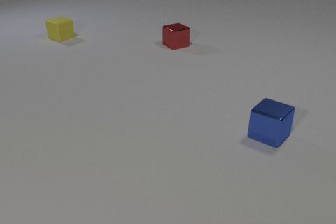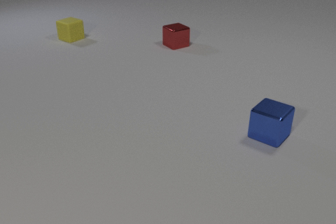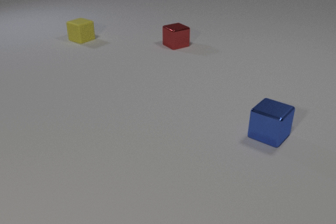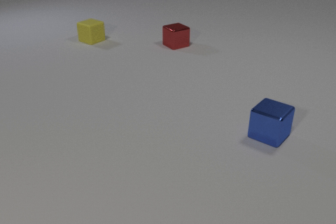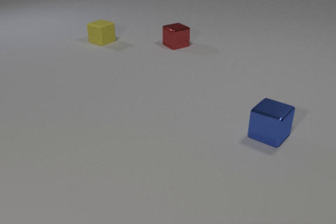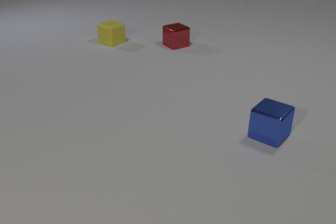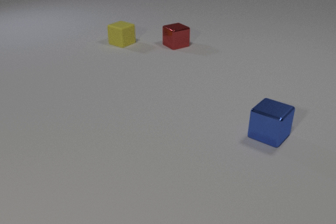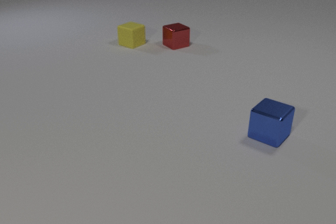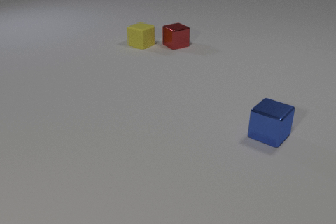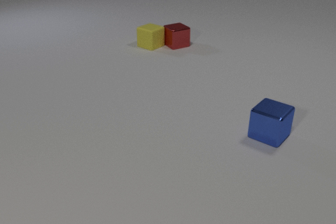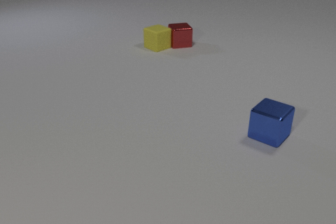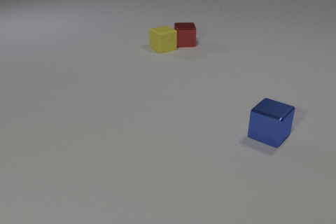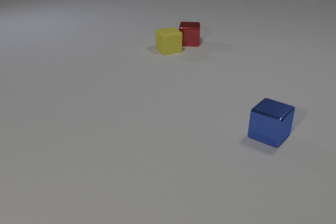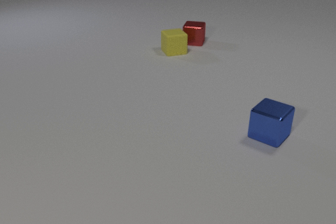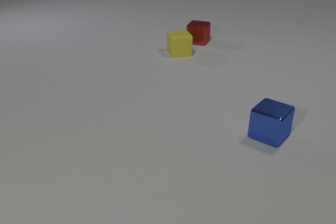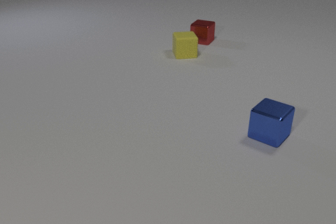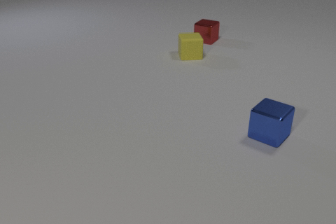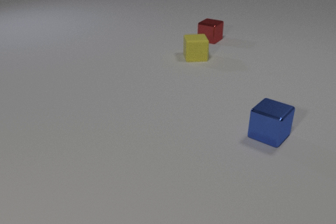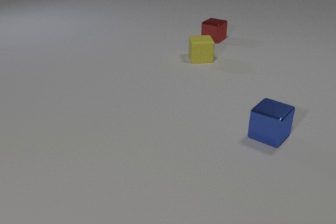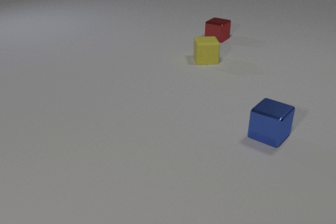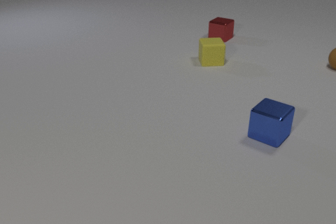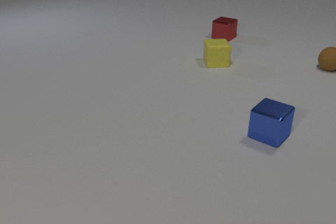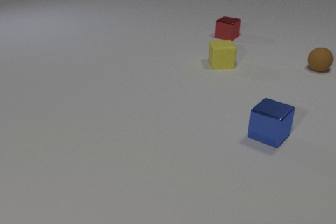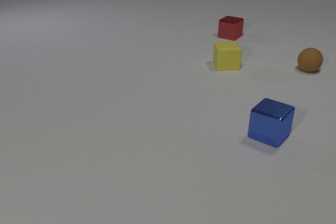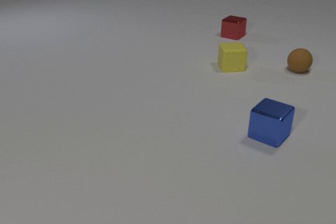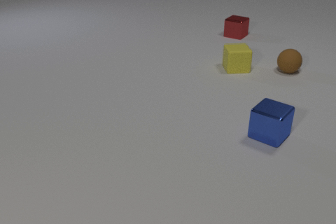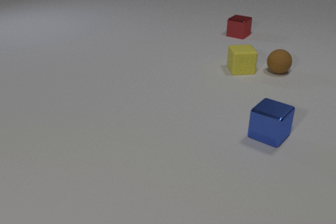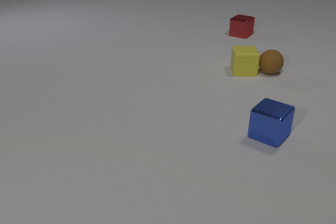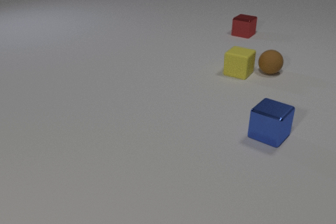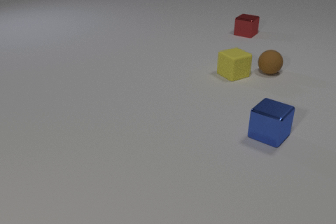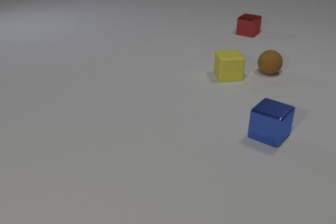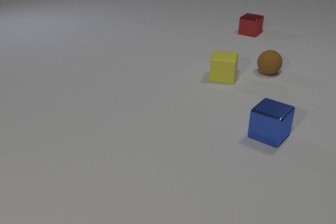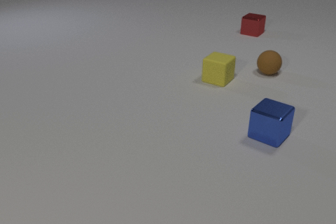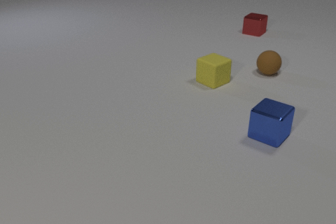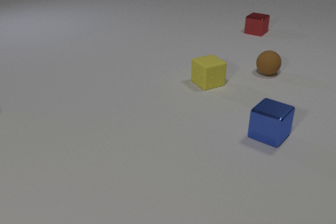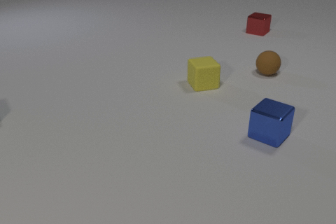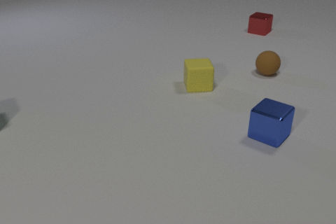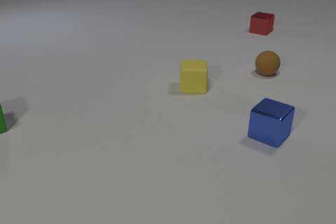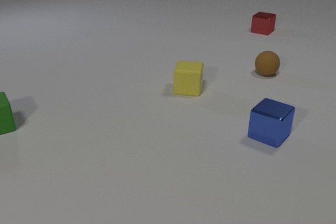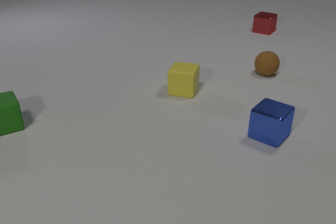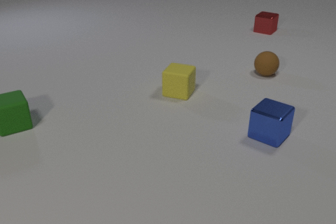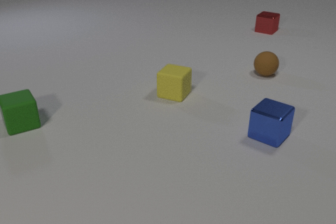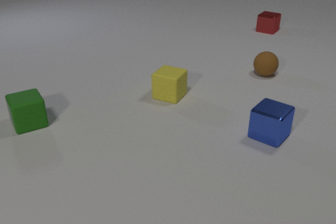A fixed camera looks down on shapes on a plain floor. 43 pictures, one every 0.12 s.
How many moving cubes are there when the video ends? 3.
What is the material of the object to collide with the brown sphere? rubber.
How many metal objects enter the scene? 0.
0.00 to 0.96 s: The yellow rubber cube slides to the right and toward the camera.
0.96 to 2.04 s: The yellow rubber cube slides to the right and toward the camera, spins so that its near face slides to the left, clockwise seen from above. The red metal cube slides to the right and away from the camera, spins clockwise seen from above by about 60 degrees, its near face sliding to the left. The yellow rubber cube and the red metal cube collide.
2.04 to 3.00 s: The yellow rubber cube slides to the right and toward the camera. The red metal cube slides to the right and away from the camera. The brown rubber sphere comes in at the right edge, rolls to the left and toward the camera.
3.00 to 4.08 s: The yellow rubber cube slides toward the camera and to the left, spins clockwise seen from above by about 150 degrees, its near face sliding to the left. The red metal cube slides to the right and away from the camera. The brown rubber sphere rolls to the left and toward the camera. The yellow rubber cube and the brown rubber sphere collide.
4.08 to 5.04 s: The yellow rubber cube slides to the left and toward the camera, spins clockwise seen from above by about 60 degrees, its near face sliding to the left. The red metal cube slides to the right and away from the camera. The green rubber cube comes in at the left edge, slides to the right.
